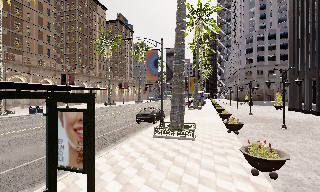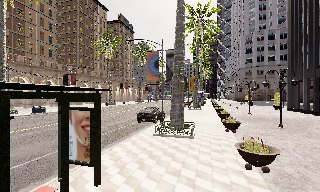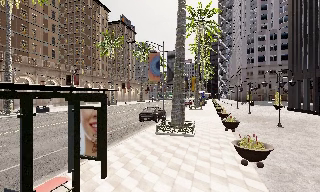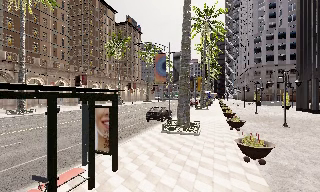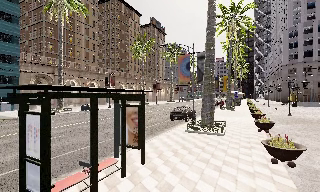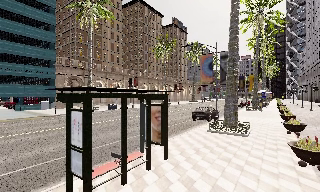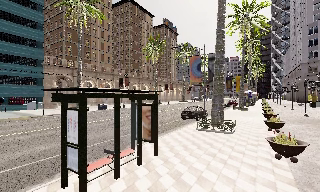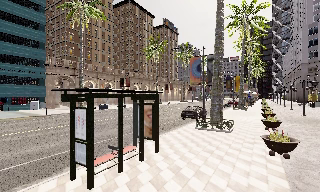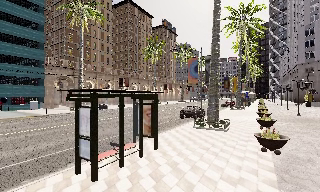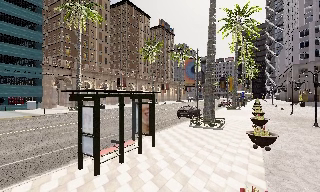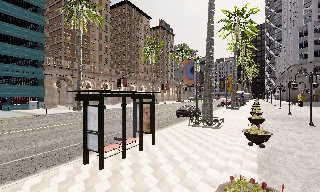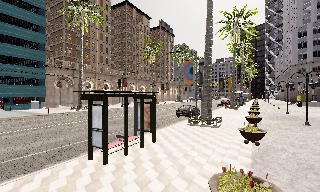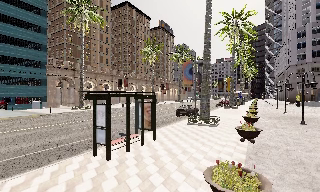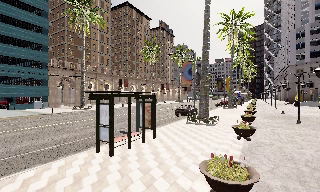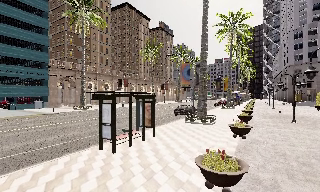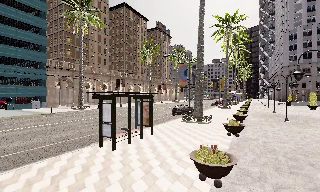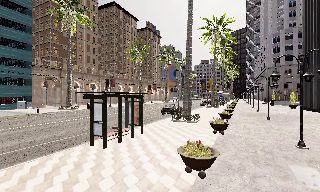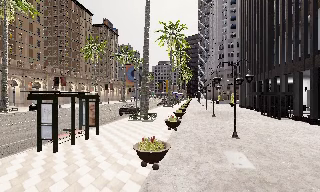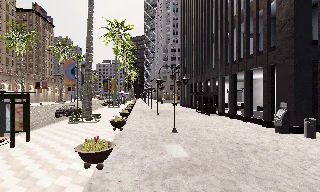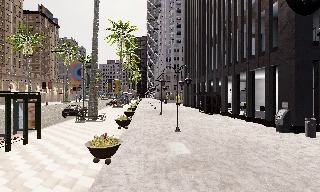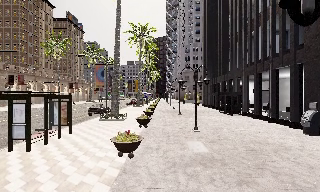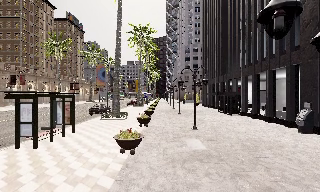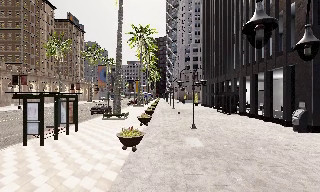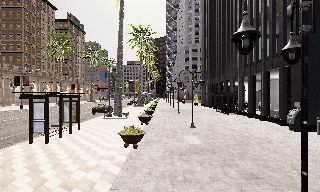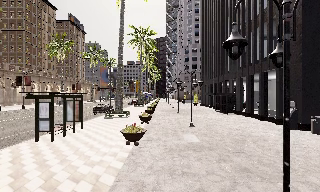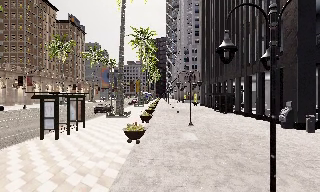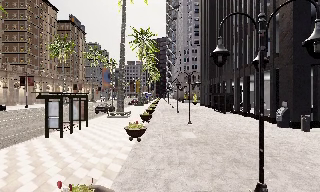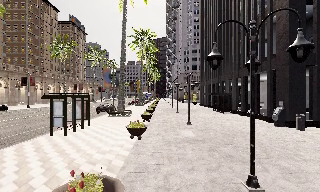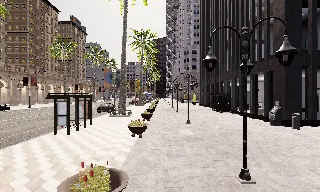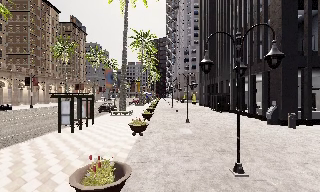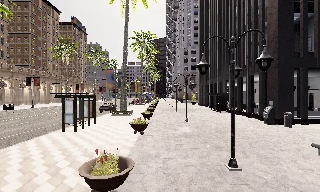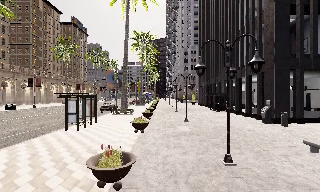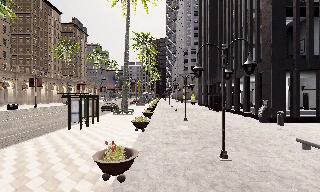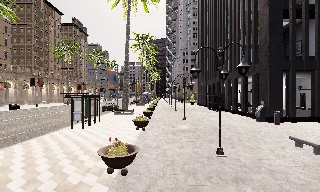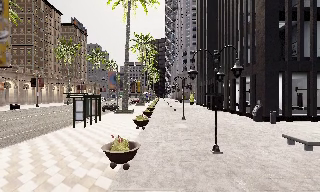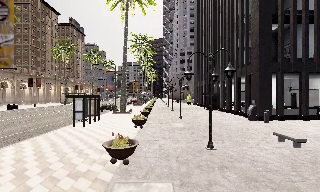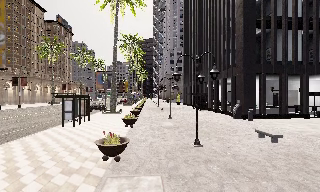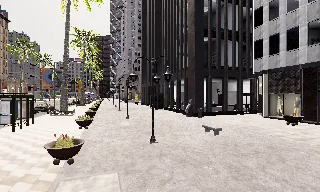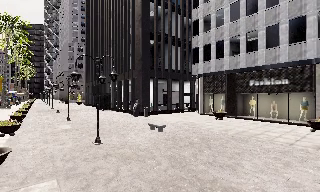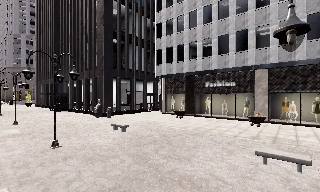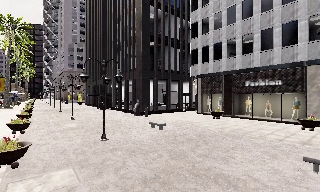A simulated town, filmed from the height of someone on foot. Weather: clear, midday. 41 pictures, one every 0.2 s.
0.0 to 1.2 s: The scene slides to the right, as the camera pans about 15 degrees to its left. It travels backward, about 2.5 m, so what stands in front gets smaller.
1.2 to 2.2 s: The camera travels backward, about 2 m, so what stands in front gets smaller.
2.2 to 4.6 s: The scene slides to the left, as the camera pans about 30 degrees to its right. It travels backward, about 5 m.
4.6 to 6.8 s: The camera travels backward, about 4.5 m, so what stands in front gets smaller.
6.8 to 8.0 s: The scene slides to the left, as the camera pans about 40 degrees to its right. It travels backward, about 2.5 m.
The film runs backward here.
